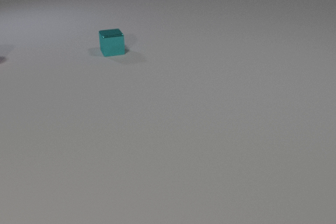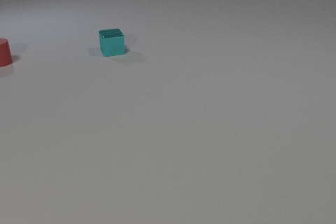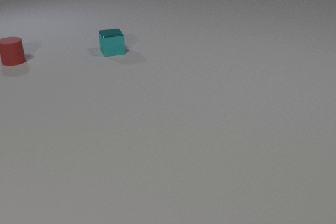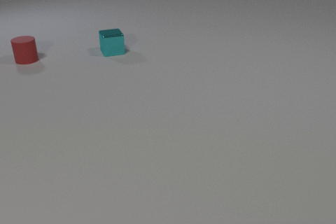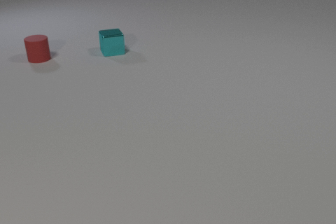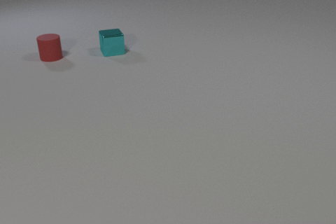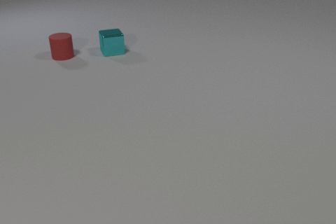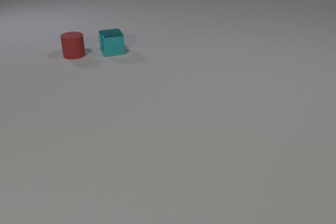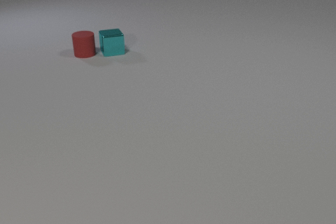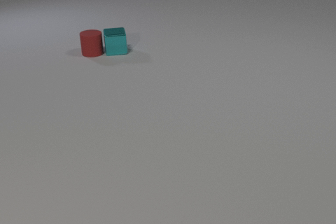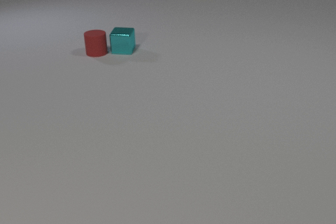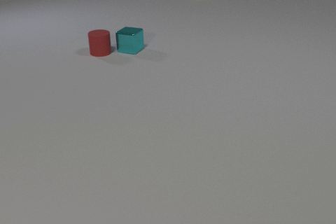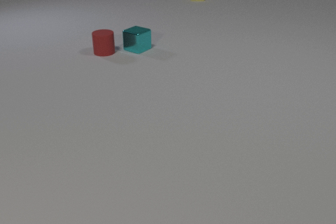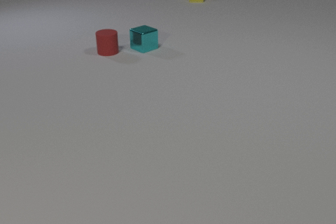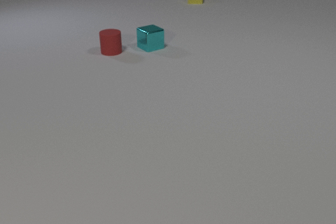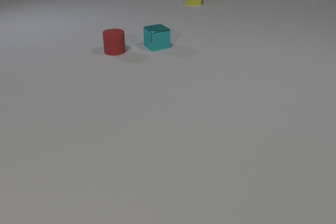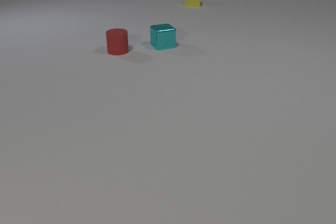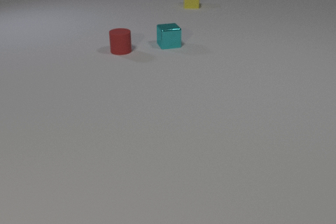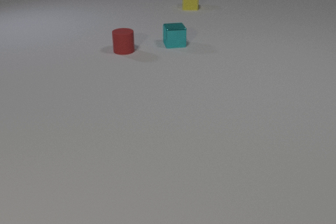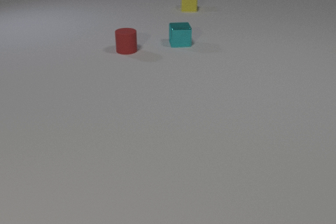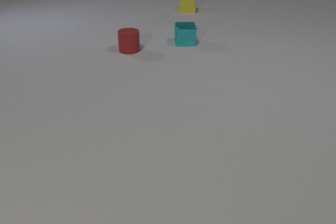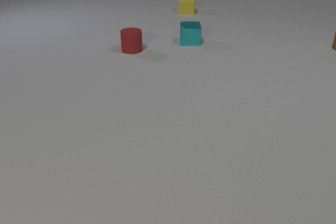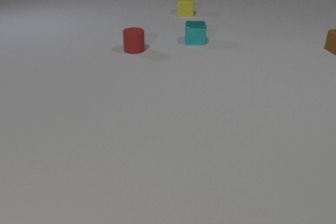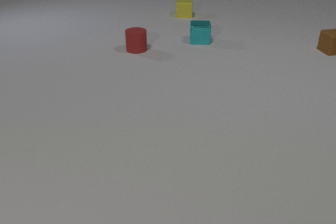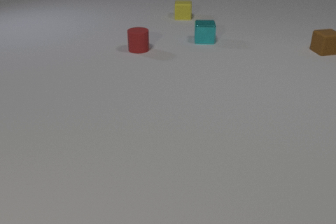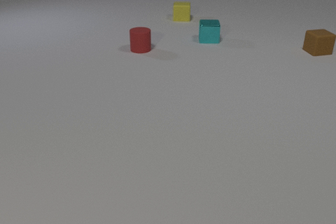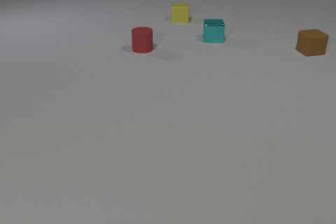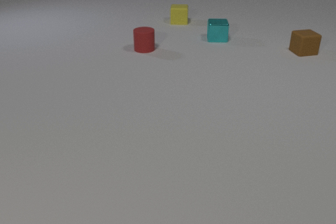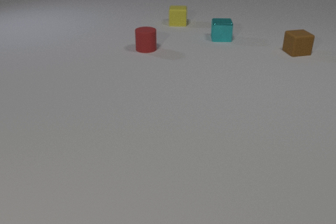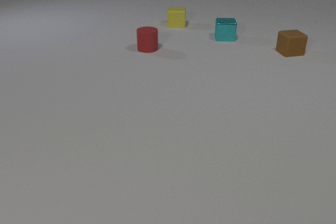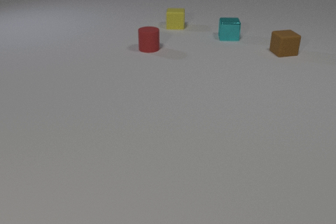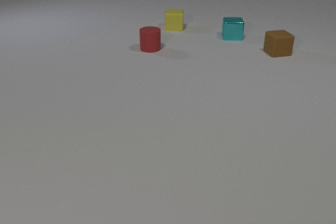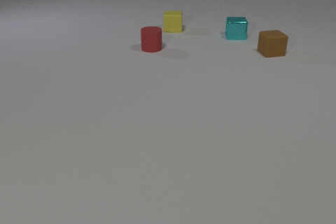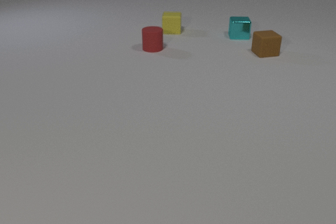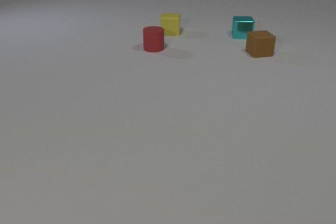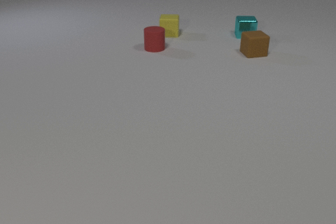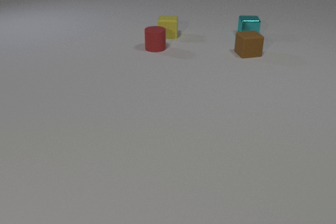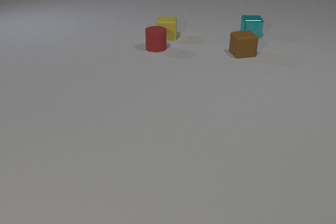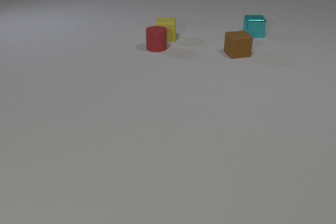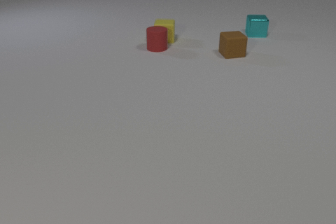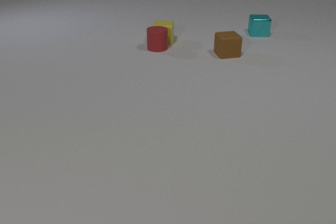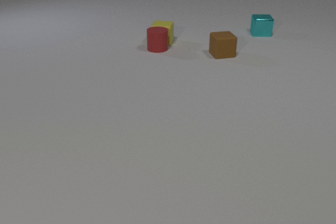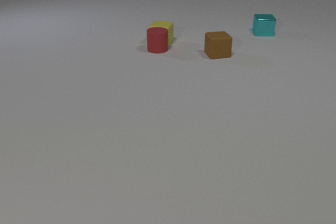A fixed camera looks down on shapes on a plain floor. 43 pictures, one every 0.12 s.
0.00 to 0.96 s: The red rubber cylinder comes in at the left edge, slides to the right.
0.96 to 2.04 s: The red rubber cylinder slides to the right. The cyan metal cube slides to the right, spins so that its near face slides to the left, clockwise seen from above. The yellow rubber cube comes in at the top edge, slides toward the camera. The red rubber cylinder and the cyan metal cube collide.
2.04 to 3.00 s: The red rubber cylinder slides to the right. The cyan metal cube slides to the right and away from the camera. The yellow rubber cube slides toward the camera. The brown rubber cube comes in at the right edge, slides to the left and toward the camera.
3.00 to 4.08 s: The red rubber cylinder slides to the right. The cyan metal cube slides to the right and away from the camera. The yellow rubber cube slides toward the camera. The brown rubber cube slides to the left.
4.08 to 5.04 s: The cyan metal cube slides to the right and away from the camera. The yellow rubber cube slides toward the camera. The brown rubber cube slides to the left. The red rubber cylinder and the yellow rubber cube collide.
How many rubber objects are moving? 3.
Are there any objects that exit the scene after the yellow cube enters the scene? no.
What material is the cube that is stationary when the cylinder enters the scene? metal.
